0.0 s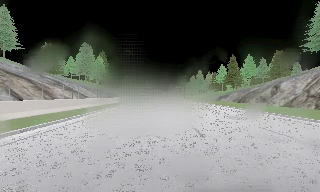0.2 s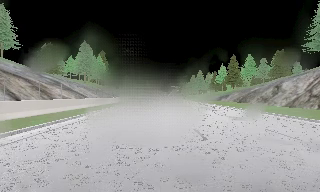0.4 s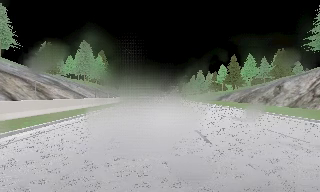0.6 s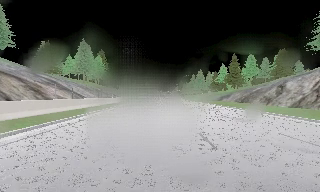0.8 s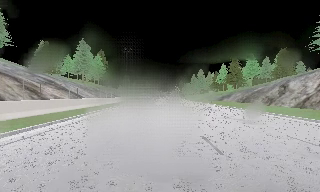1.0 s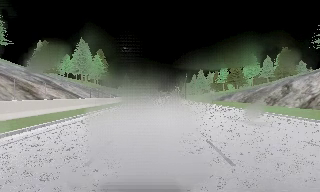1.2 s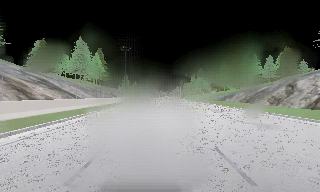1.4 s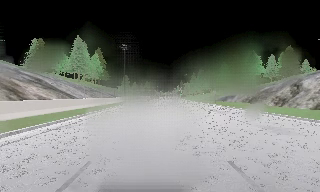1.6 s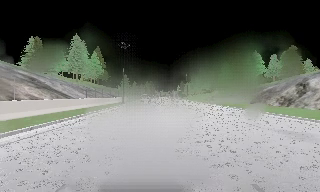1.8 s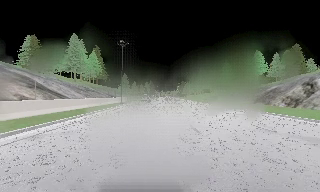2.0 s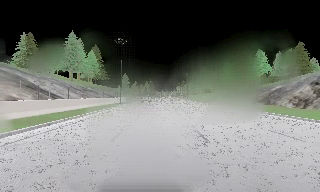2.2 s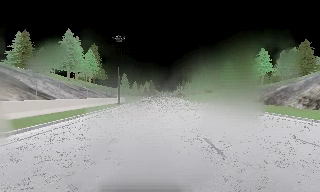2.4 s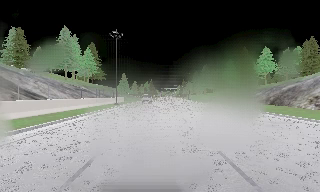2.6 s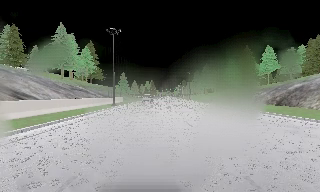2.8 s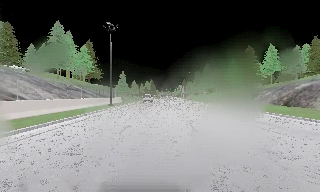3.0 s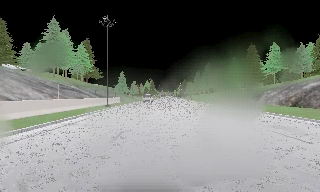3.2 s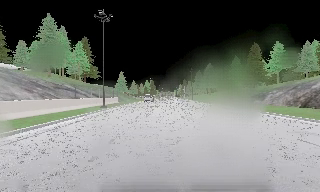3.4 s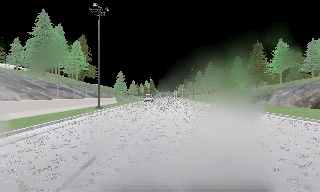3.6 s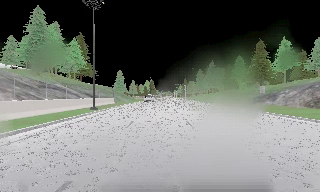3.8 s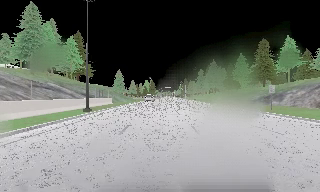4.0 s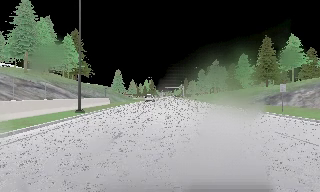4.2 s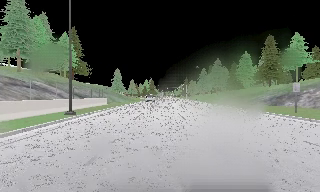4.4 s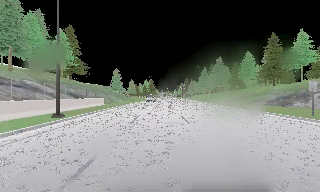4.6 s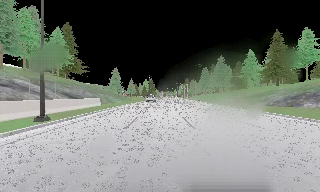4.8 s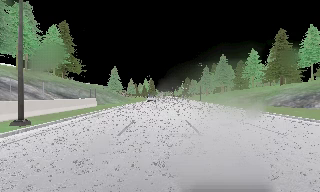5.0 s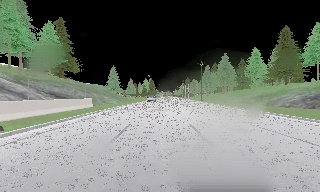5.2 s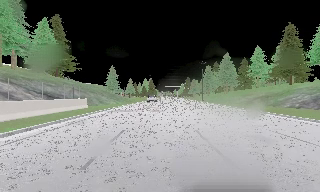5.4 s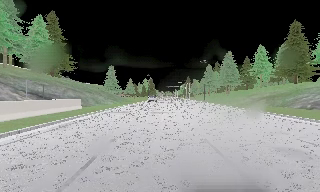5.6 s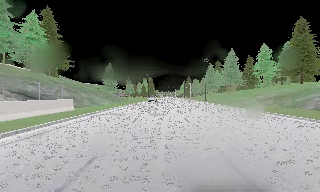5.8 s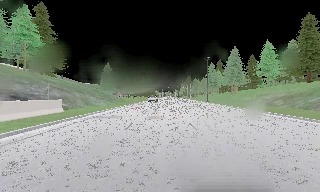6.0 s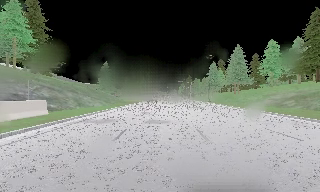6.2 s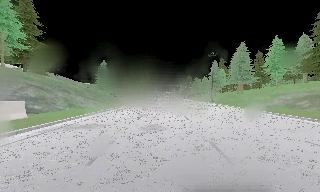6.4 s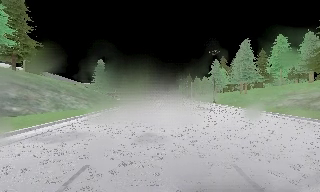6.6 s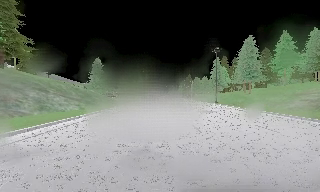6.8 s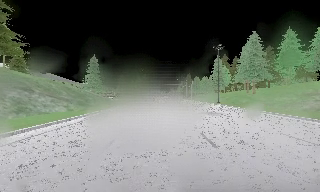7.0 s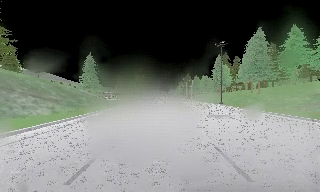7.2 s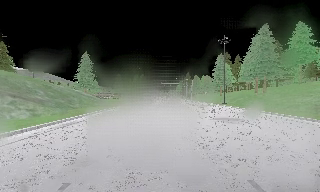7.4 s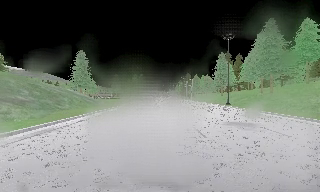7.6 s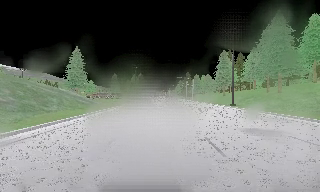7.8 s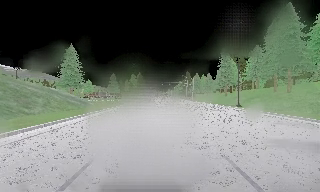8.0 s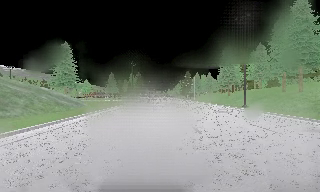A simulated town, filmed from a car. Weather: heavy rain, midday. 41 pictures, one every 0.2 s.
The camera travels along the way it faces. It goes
forward.
0.0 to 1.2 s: The camera travels forward, about 3.5 m, so what stands in front looms larger. It gains speed.
1.2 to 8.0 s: The camera travels forward, about 55 m, so what stands in front looms larger.
The film runs forward here.
